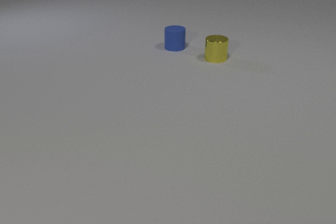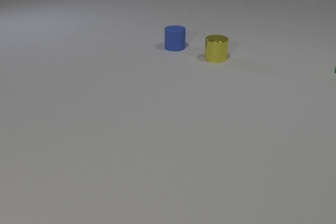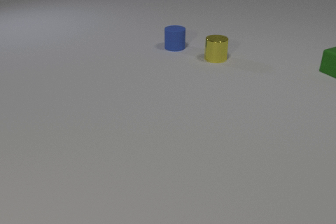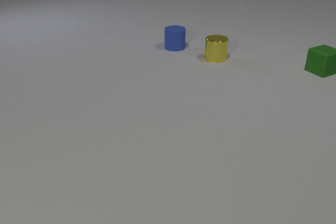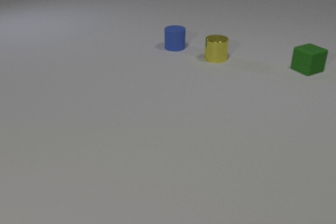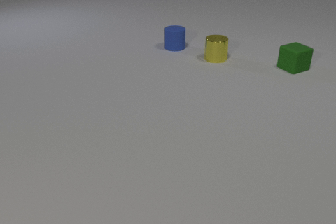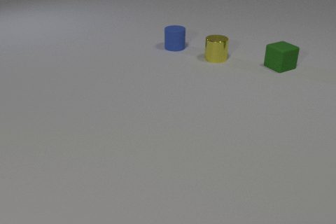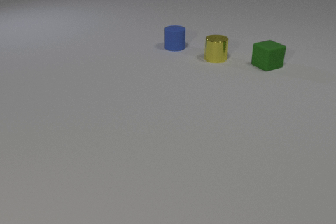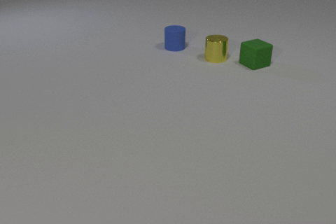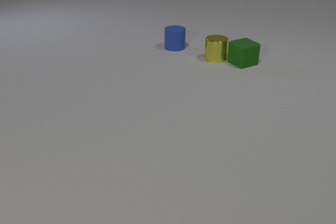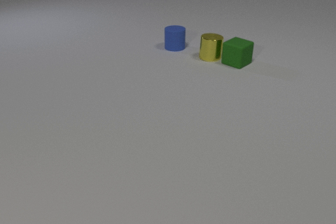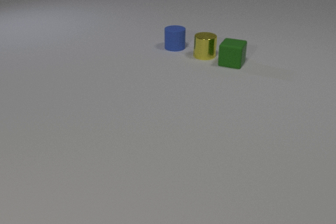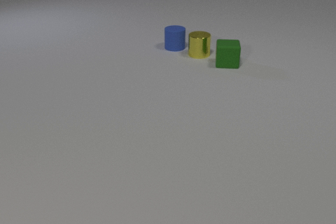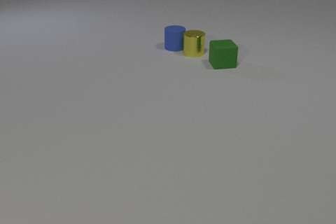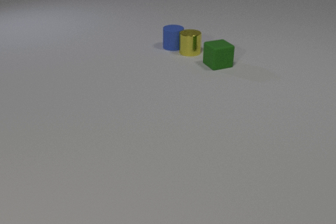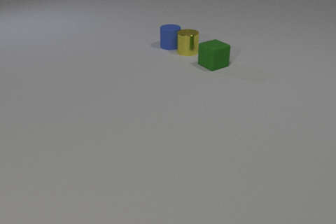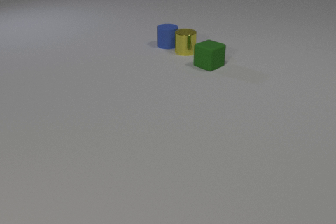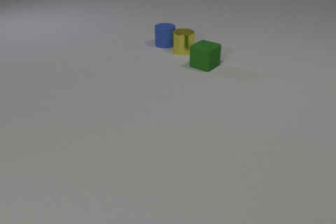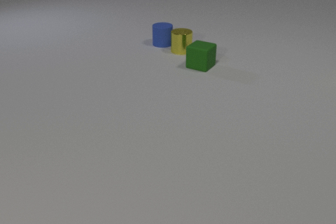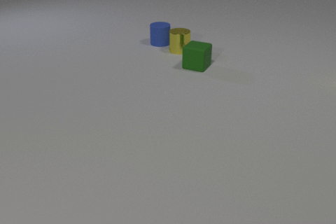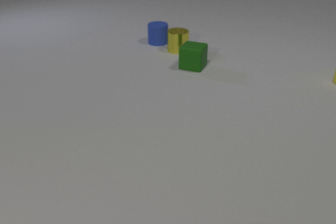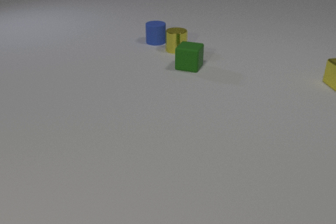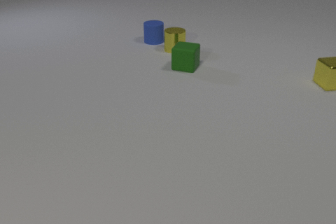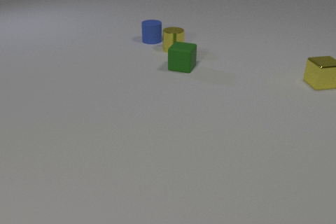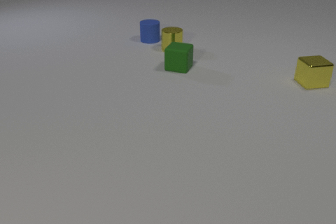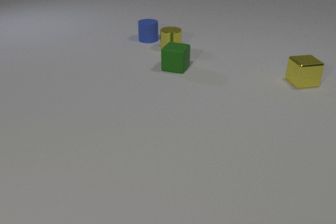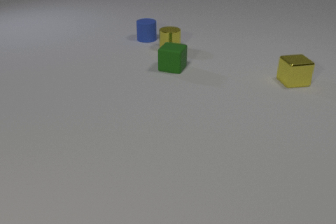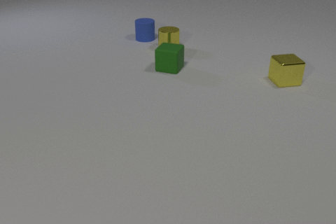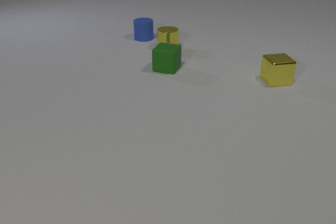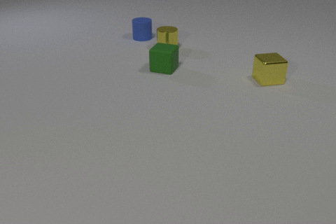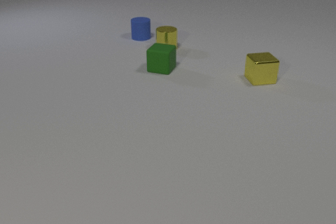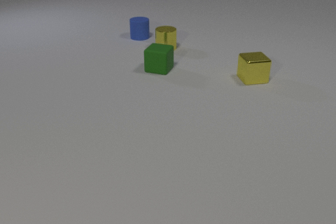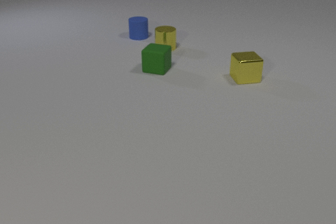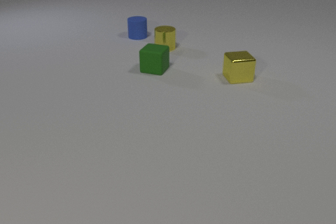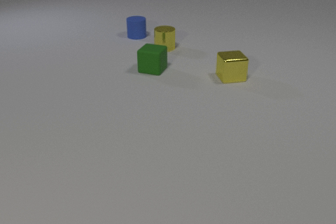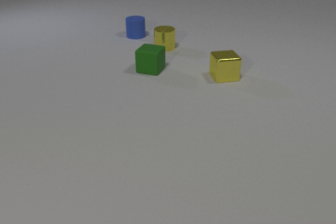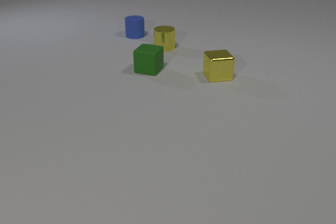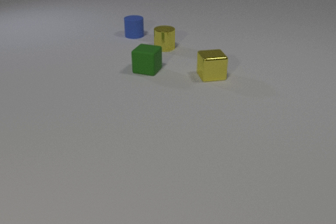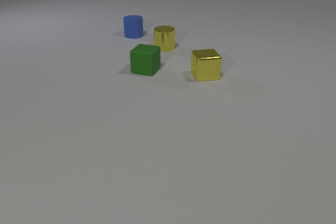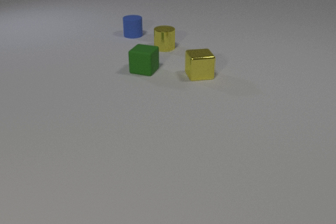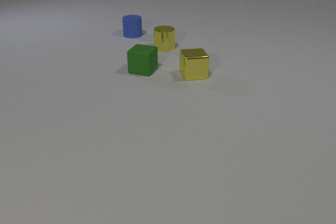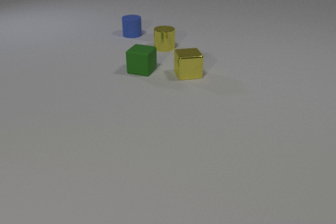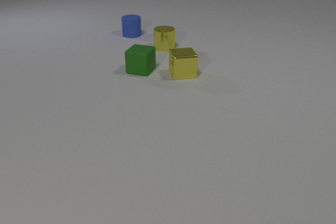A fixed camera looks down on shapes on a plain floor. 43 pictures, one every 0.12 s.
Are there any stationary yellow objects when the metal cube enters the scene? no.
How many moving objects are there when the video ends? 3.
How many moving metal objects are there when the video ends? 1.
0.00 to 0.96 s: The green rubber cube comes in at the right edge, slides to the left.
0.96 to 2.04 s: The green rubber cube slides to the left, spins so that its near face slides to the right, counterclockwise seen from above. The yellow metal cylinder slides to the left and away from the camera. The blue rubber cylinder slides to the left and away from the camera. The green rubber cube and the yellow metal cylinder collide. The yellow metal cylinder and the blue rubber cylinder collide.
2.04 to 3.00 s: The green rubber cube slides to the left. The yellow metal cylinder slides to the left and away from the camera. The yellow metal cube comes in at the right edge, slides to the left. The blue rubber cylinder slides to the left and away from the camera.
3.00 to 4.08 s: The green rubber cube slides to the left. The yellow metal cylinder slides to the left. The yellow metal cube slides to the left. The blue rubber cylinder slides to the left and away from the camera.
4.08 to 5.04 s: The green rubber cube slides to the left. The yellow metal cube slides to the left. The blue rubber cylinder slides away from the camera and to the left.
